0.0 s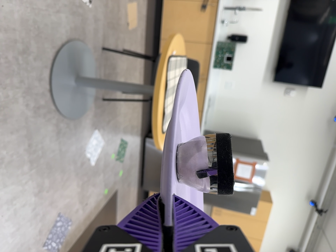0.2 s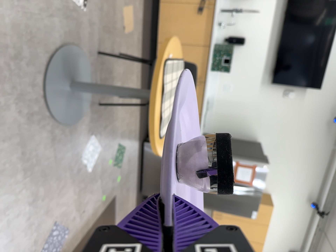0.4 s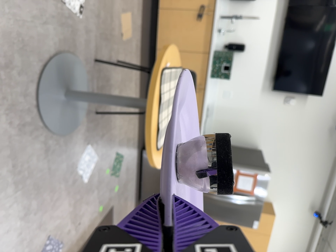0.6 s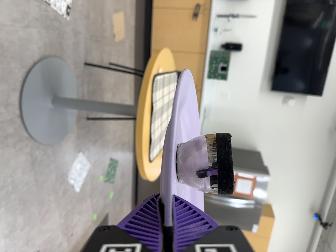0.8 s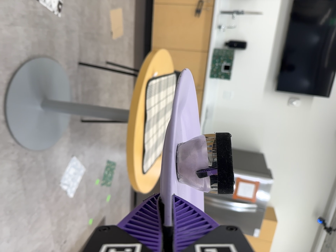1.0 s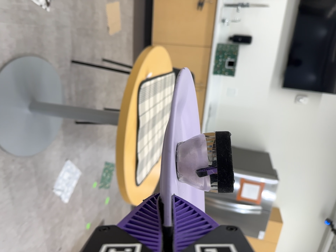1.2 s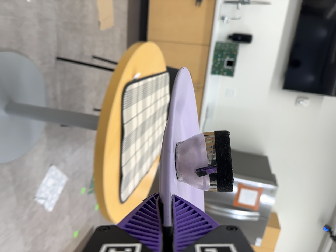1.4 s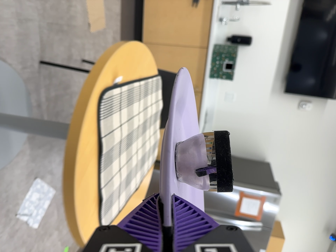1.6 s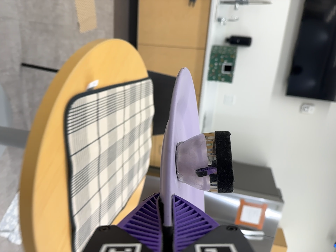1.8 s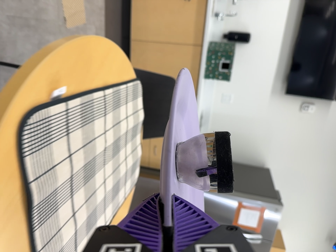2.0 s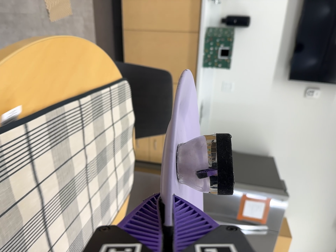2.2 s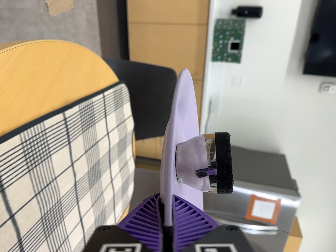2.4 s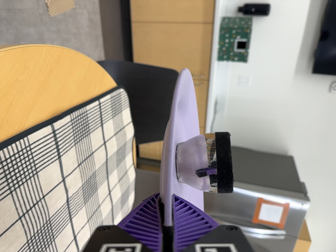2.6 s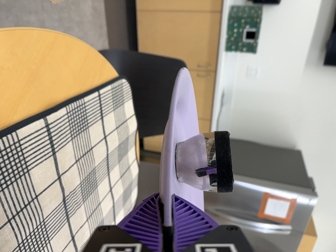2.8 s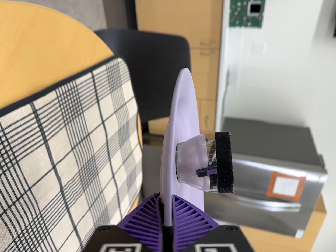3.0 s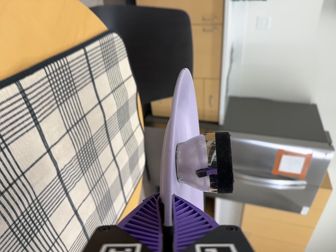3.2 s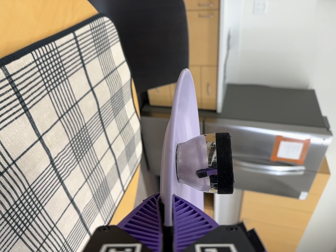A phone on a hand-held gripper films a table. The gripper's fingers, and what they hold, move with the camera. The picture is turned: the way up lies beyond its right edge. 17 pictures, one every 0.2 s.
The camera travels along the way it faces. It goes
forward.
0.0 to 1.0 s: The camera travels forward and toward the top of its view, about 50 cm, so what stands in front looms larger.
1.0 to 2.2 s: The camera travels forward, about 70 cm, so what stands in front looms larger.
2.2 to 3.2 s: The camera travels forward, about 18 cm, so what stands in front looms larger. Its aim tips toward the bottom of its view by about 15 degrees, and the scene shifts upward.
The film runs forward here.
